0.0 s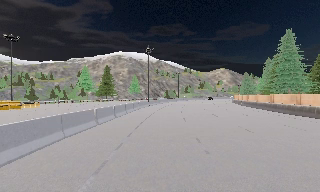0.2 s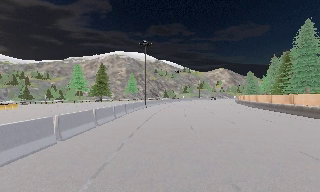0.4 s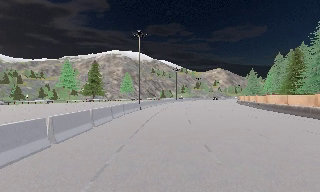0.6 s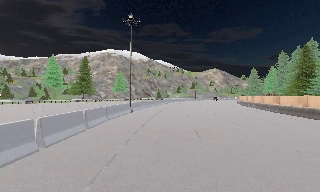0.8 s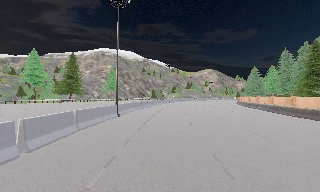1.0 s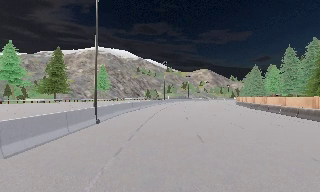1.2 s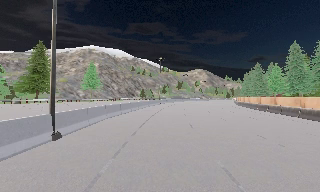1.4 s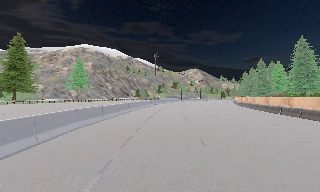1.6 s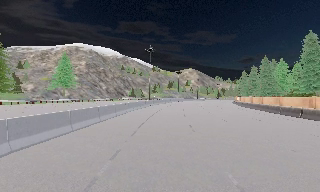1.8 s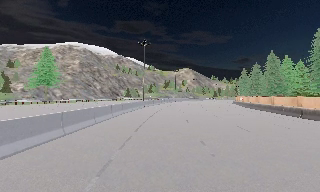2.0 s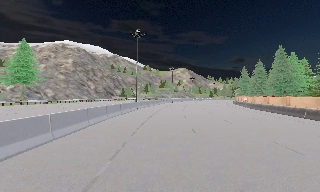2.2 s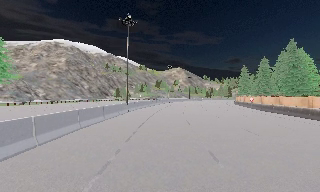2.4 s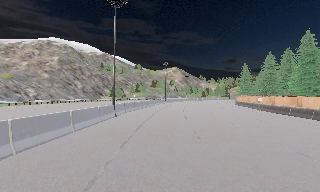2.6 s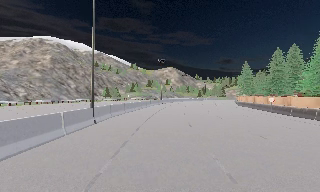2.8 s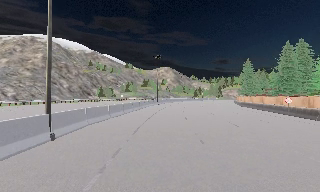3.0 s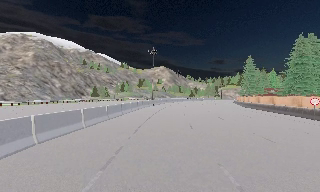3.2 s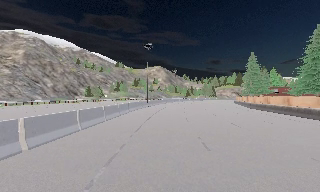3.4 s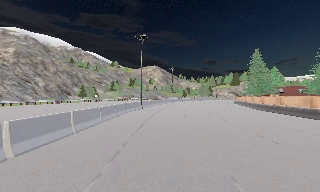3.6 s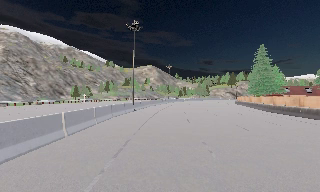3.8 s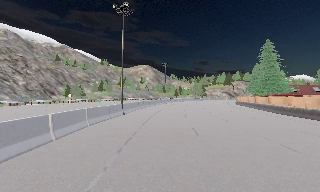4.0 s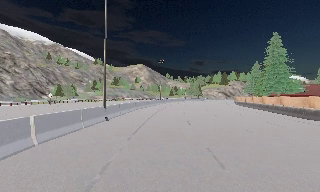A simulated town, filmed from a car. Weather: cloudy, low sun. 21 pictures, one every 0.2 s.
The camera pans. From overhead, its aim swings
clockwise.
The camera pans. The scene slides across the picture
to the left.
0.0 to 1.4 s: The scene slides to the left, as the camera pans about 10 degrees to its right. It travels forward, about 30 m, so what stands in front looms larger.
1.4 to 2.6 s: The camera travels forward, about 25 m, so what stands in front looms larger.
2.6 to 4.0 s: The camera swings to its right by about 10 degrees, and the scene slides to the left. It travels forward, about 30 m, so what stands in front looms larger.
The film runs forward here.
